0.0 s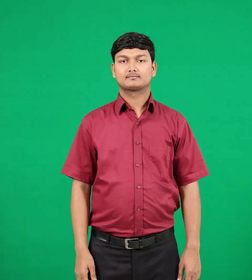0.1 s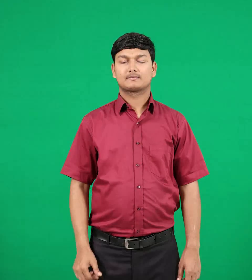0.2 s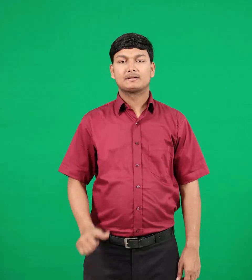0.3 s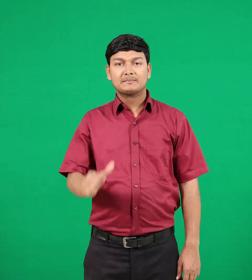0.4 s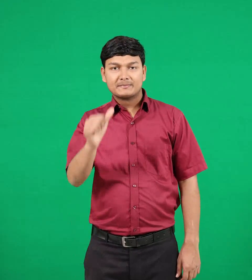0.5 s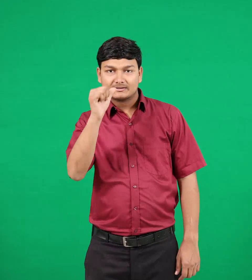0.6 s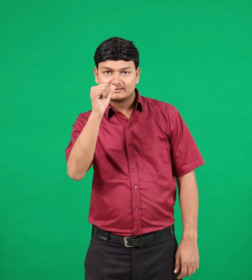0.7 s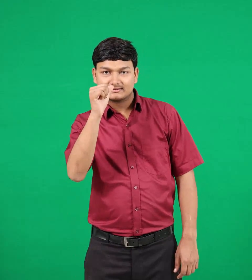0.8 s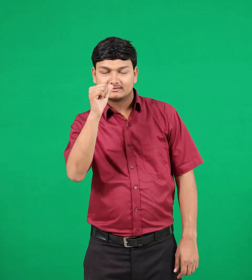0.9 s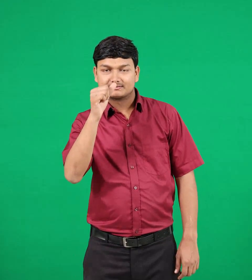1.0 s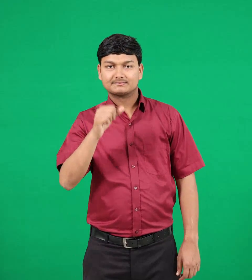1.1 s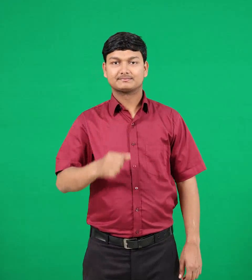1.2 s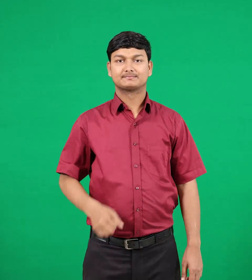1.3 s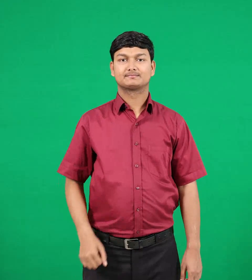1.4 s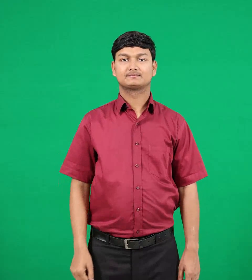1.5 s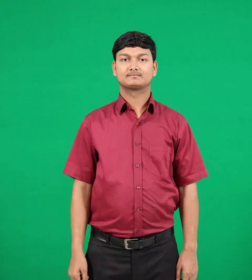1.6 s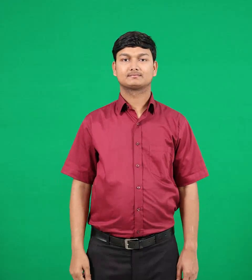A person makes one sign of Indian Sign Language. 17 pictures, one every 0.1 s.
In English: water
